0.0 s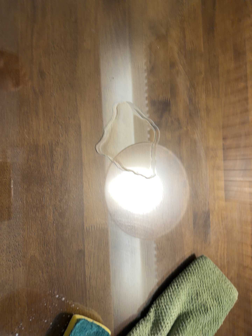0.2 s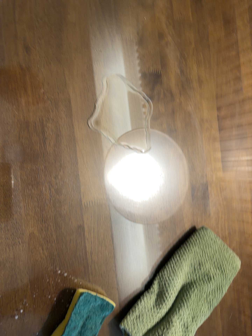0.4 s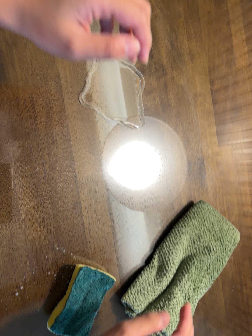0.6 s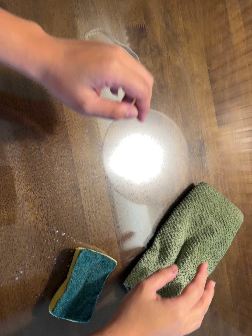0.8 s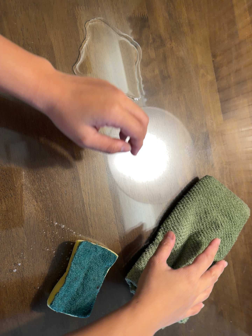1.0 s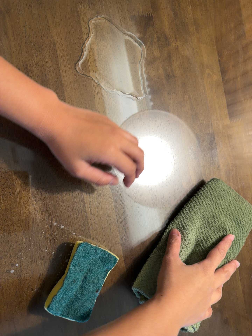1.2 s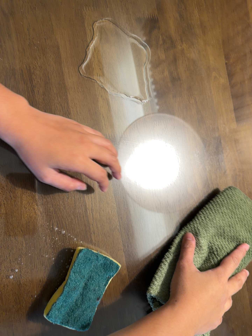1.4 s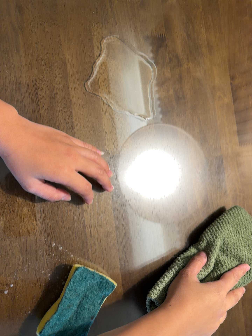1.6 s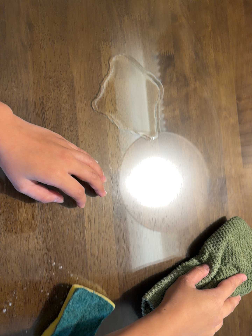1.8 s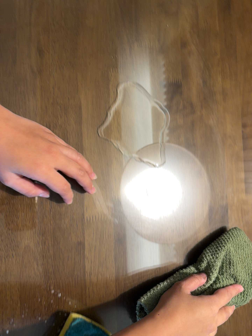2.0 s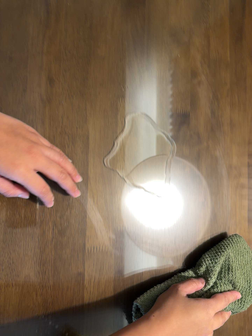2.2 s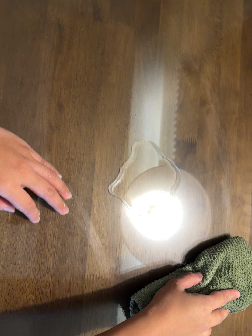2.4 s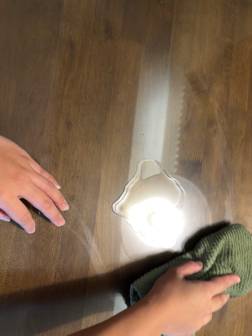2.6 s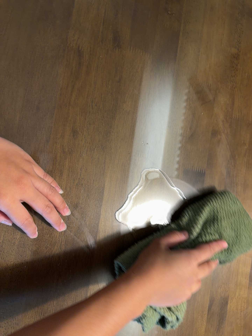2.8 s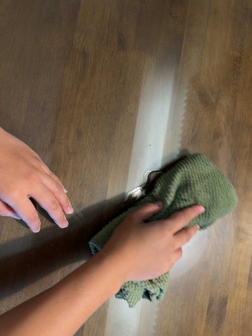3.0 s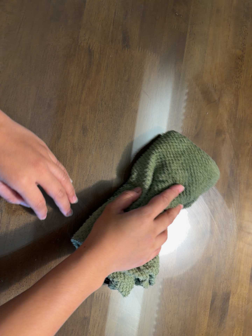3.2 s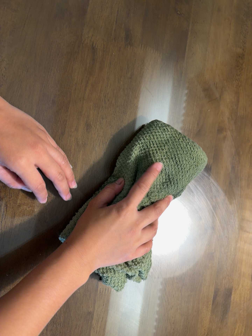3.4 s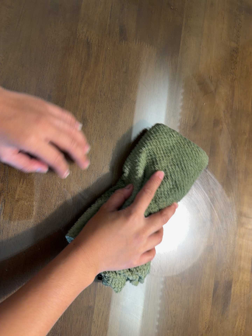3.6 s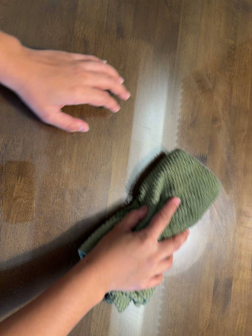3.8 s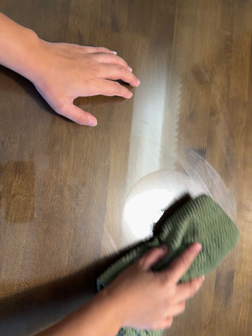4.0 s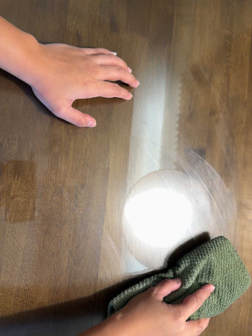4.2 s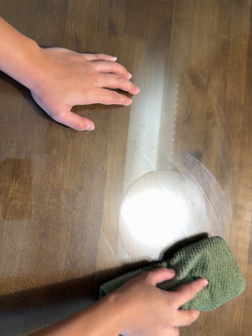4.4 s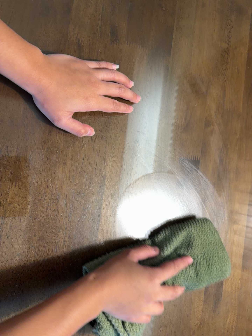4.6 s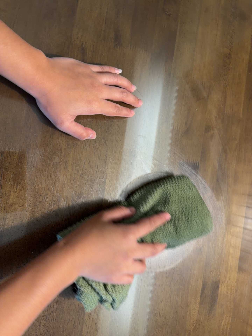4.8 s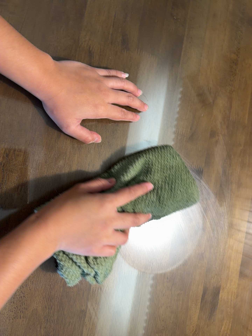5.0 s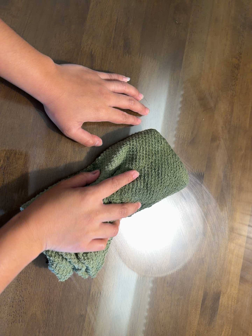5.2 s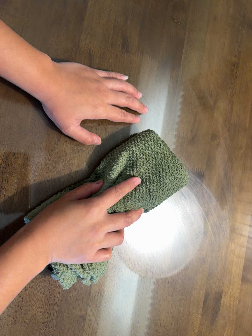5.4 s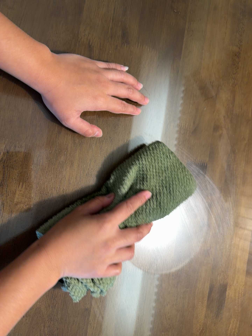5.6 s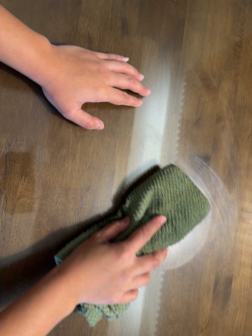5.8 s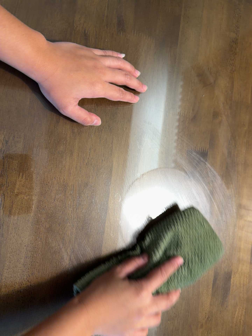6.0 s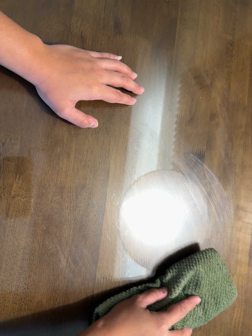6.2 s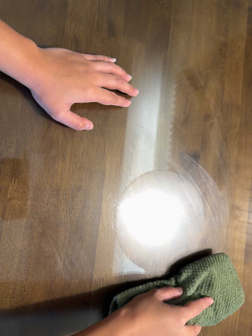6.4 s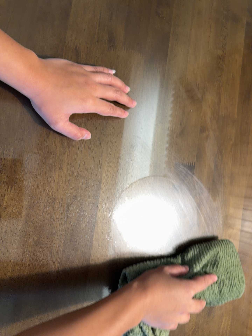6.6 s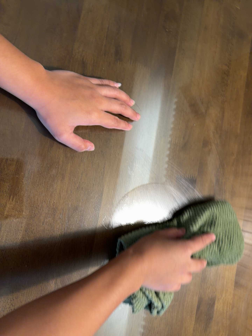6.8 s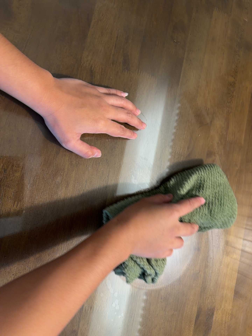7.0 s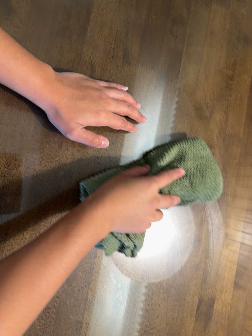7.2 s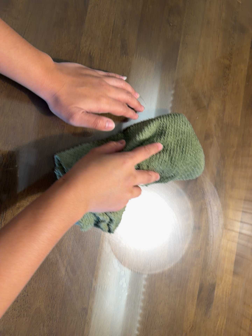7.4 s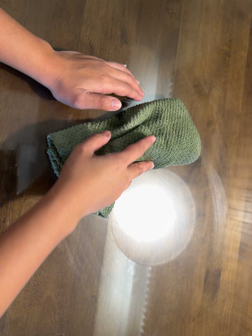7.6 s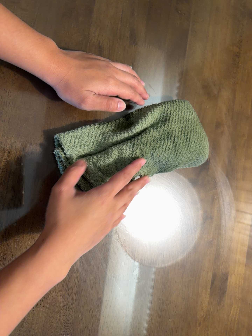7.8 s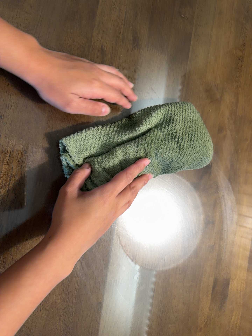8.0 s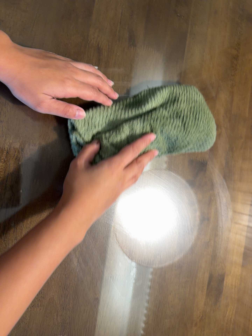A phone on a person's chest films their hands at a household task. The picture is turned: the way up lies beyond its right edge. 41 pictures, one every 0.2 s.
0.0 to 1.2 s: The camera travels toward the bottom of its view, about 12 cm, so close, fixed things drift upward.
1.2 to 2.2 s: The camera travels toward the top of its view, about 16 cm, so close, fixed things drift downward. It rolls about its line of sight by about 15 degrees, and the scene rotates clockwise.
2.2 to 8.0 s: The camera travels to its left, about 8 cm.
The film runs forward here.
